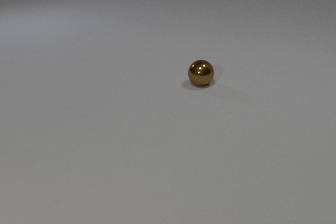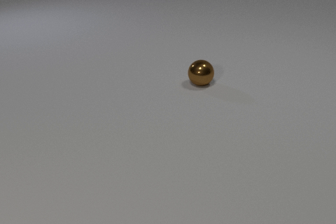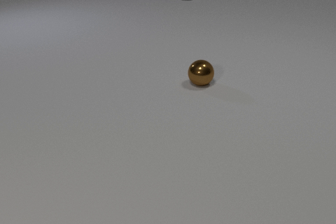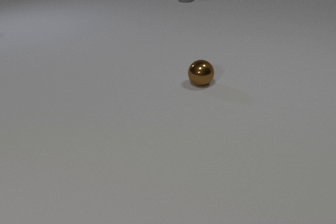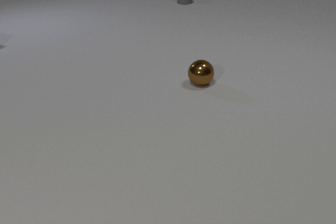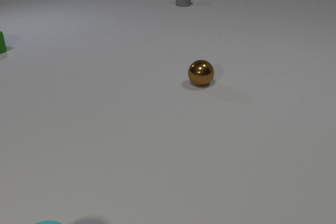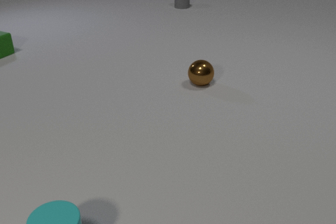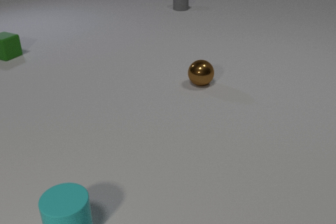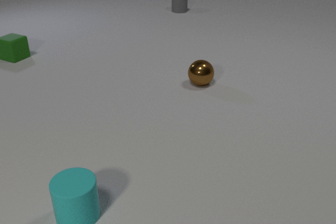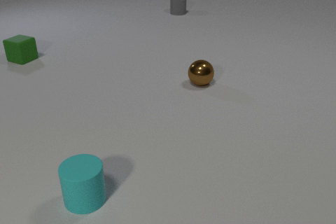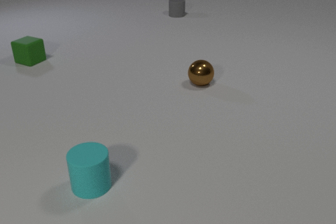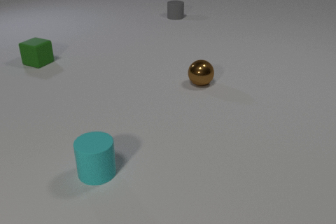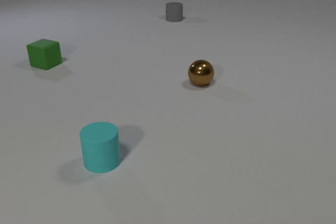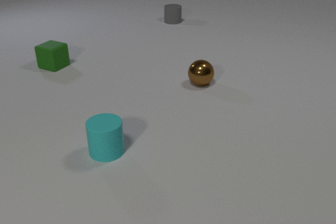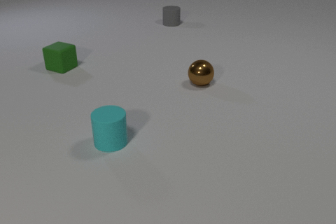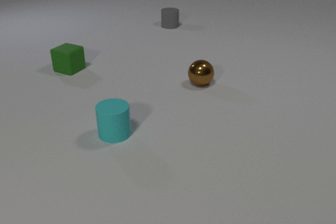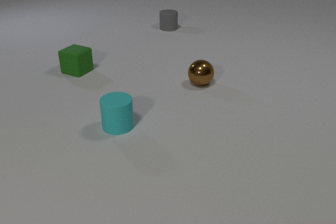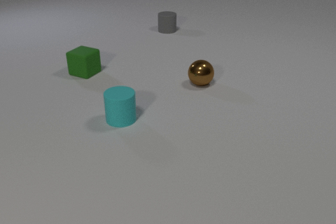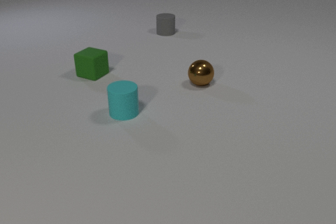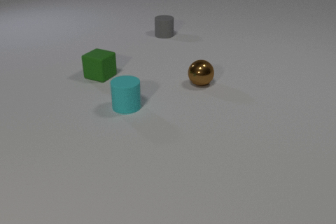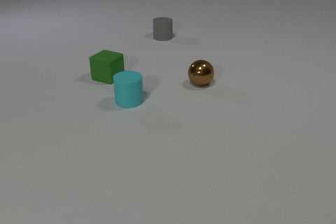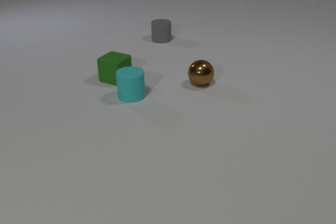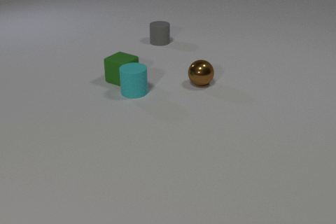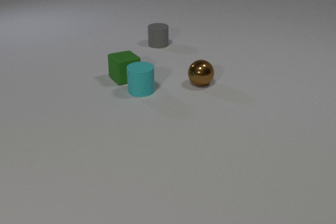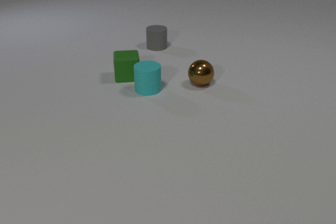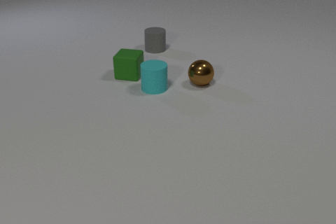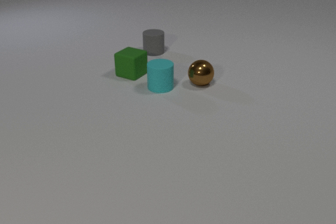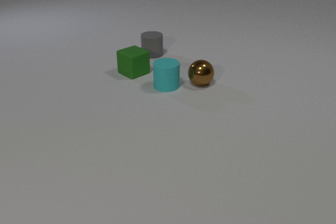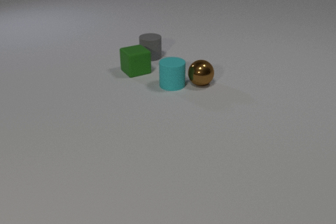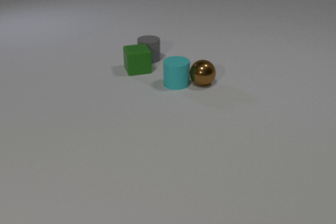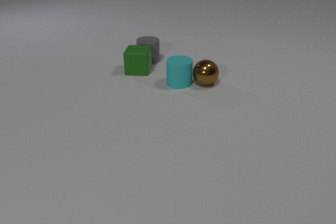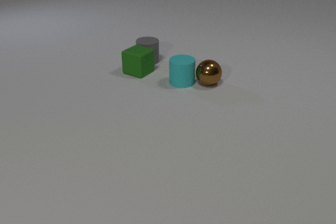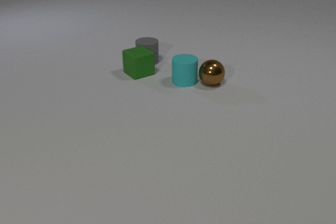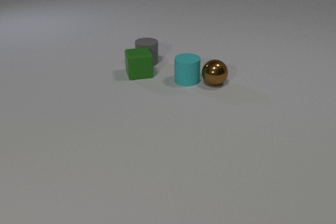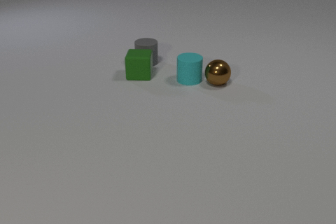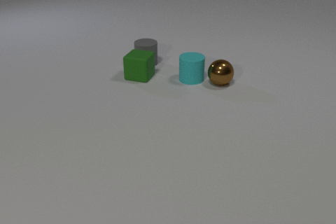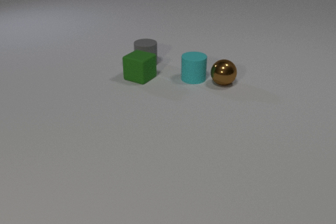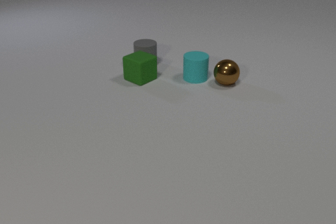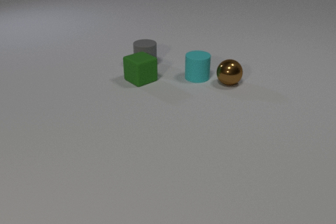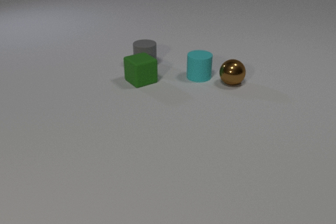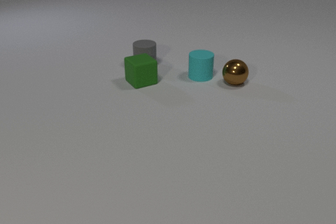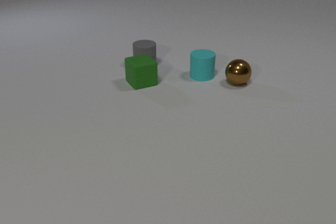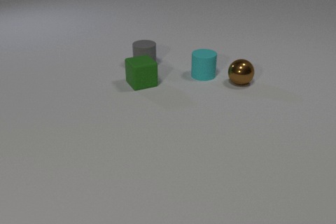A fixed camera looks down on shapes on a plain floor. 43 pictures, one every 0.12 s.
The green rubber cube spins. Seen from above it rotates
clockwise.
The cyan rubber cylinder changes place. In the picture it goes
away from the camera.
0.00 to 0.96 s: The cyan rubber cylinder comes in at the bottom edge, slides away from the camera and to the right. The green rubber cube comes in at the left edge, slides toward the camera and to the right. The gray rubber cylinder comes in at the top edge, slides toward the camera.
0.96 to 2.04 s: The cyan rubber cylinder slides away from the camera. The green rubber cube slides to the right and toward the camera. The gray rubber cylinder slides toward the camera.
2.04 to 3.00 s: The cyan rubber cylinder slides away from the camera and to the right. The green rubber cube slides to the right, spins so that its near face slides to the left, clockwise seen from above. The gray rubber cylinder slides toward the camera. The cyan rubber cylinder and the green rubber cube collide.
3.00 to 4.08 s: The cyan rubber cylinder slides to the right and away from the camera. The green rubber cube slides to the right, spins clockwise seen from above by about 165 degrees, its near face sliding to the left. The gray rubber cylinder slides toward the camera. The brown metal sphere rolls to the right. The cyan rubber cylinder and the brown metal sphere collide. The green rubber cube and the gray rubber cylinder collide.
4.08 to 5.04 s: The cyan rubber cylinder slides to the right and away from the camera. The green rubber cube slides toward the camera, spins clockwise seen from above by about 60 degrees, its near face sliding to the left. The gray rubber cylinder slides toward the camera. The brown metal sphere rolls to the right.
Are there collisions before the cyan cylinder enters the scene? no.
What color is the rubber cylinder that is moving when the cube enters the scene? gray.
Are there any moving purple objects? no.
